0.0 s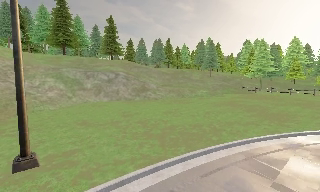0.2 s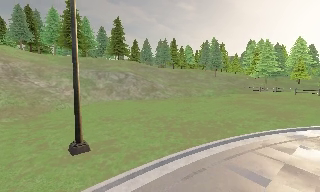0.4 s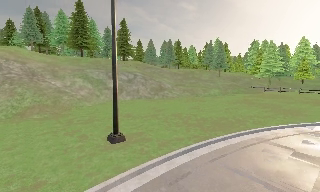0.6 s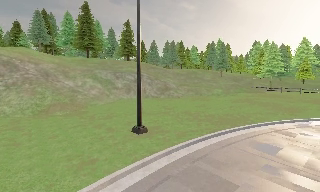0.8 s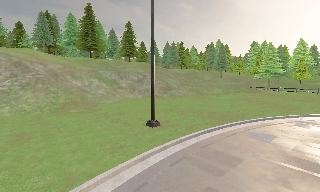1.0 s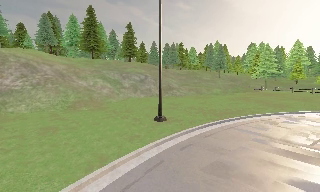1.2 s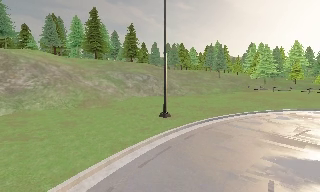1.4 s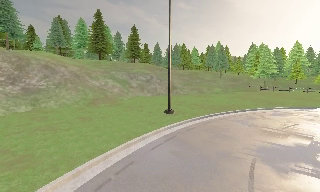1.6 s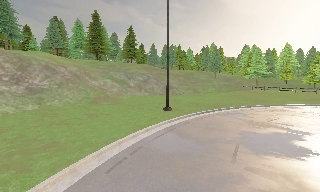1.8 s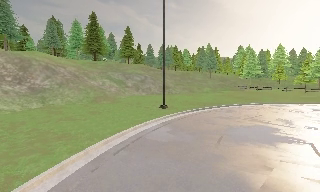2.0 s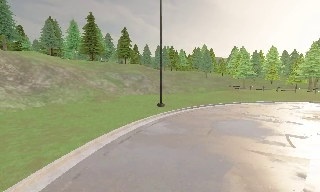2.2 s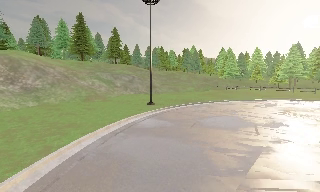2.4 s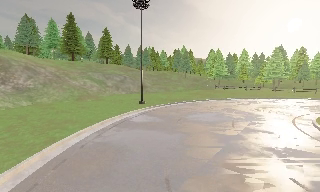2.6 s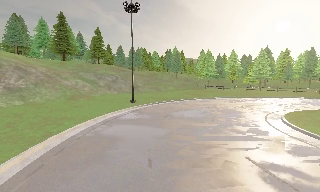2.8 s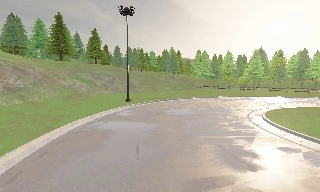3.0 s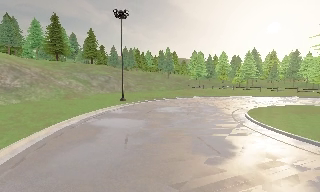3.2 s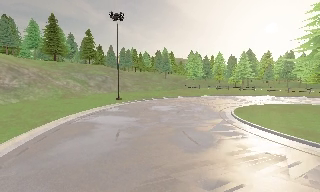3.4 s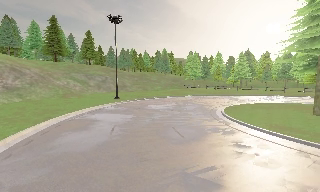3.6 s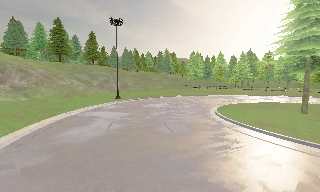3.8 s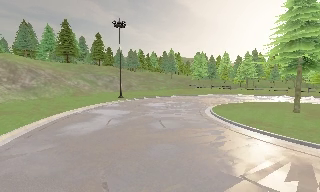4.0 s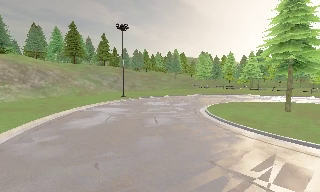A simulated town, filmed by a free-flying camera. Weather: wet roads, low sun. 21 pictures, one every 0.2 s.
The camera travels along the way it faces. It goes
backward.
0.0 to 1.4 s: The camera travels backward and to its left, about 10 m, so what stands in front gets smaller.
1.4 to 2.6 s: The camera swings to its right by about 15 degrees, and the scene slides to the left. It travels backward, about 7 m, so what stands in front gets smaller.
2.6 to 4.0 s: The camera travels backward and to its right, about 8 m, so what stands in front gets smaller.
The film runs forward here.
